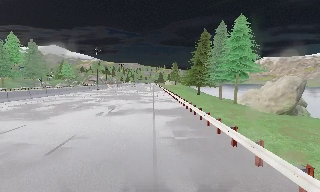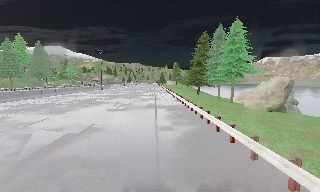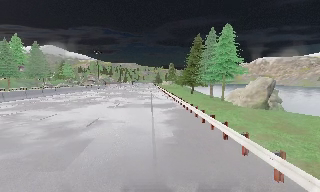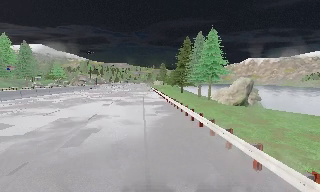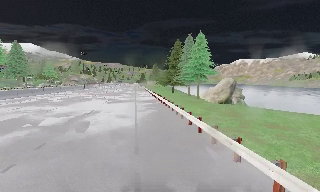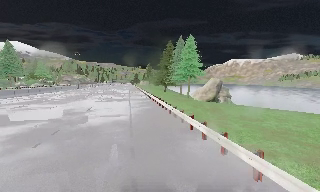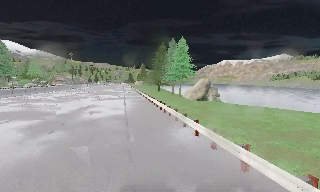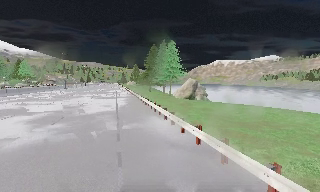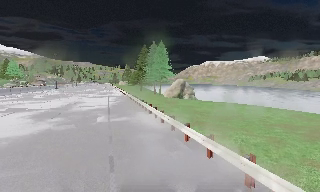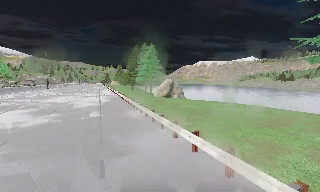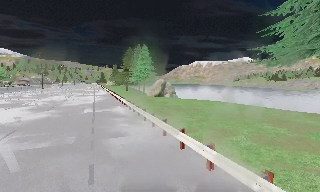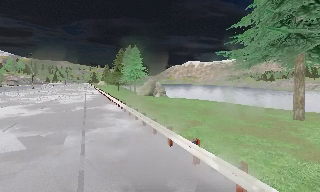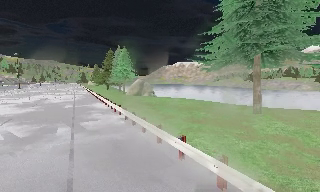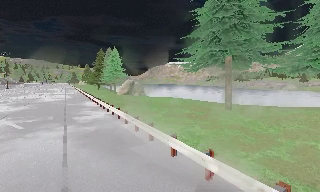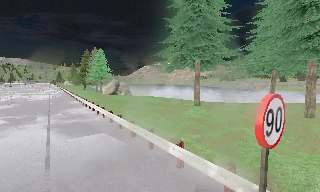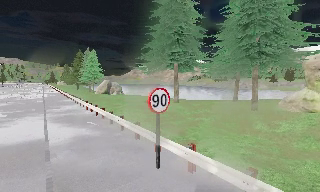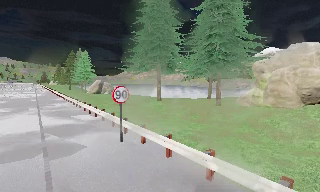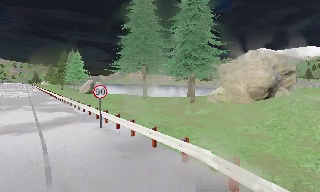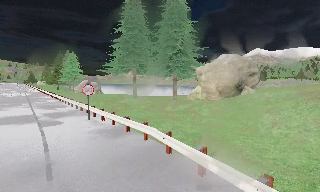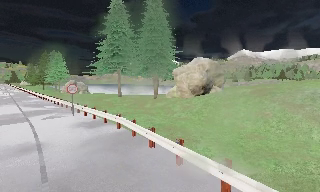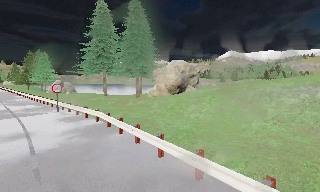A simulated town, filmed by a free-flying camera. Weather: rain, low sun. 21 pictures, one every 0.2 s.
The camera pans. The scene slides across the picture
to the left.
The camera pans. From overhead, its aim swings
clockwise.
0.0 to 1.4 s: The camera pans to its right, which is clockwise from overhead, by about 15 degrees. It travels backward, about 12 m, so what stands in front gets smaller.
1.4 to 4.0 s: The camera swings to its right by about 35 degrees, and the scene slides to the left. It travels backward and to its right, about 25 m.
The film runs backward here.
